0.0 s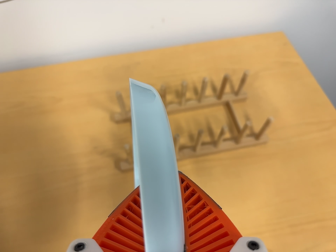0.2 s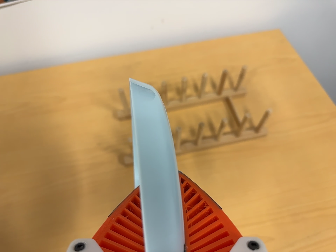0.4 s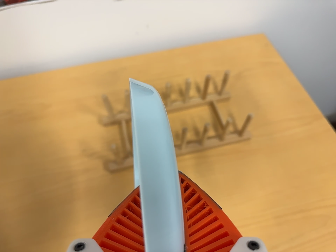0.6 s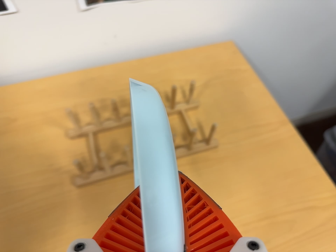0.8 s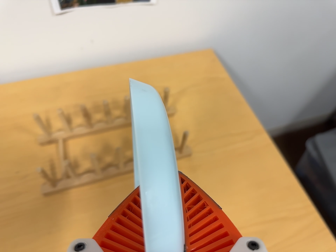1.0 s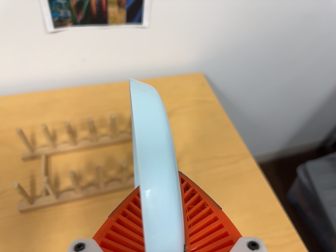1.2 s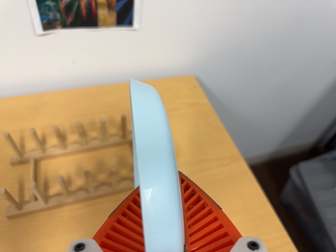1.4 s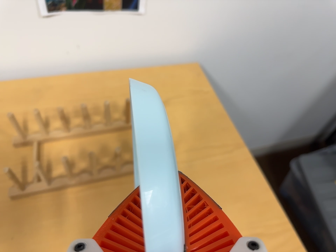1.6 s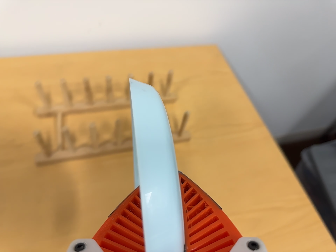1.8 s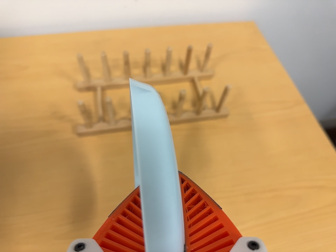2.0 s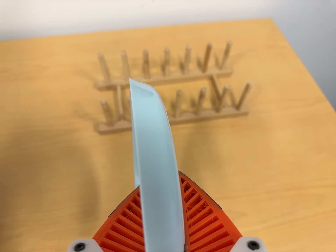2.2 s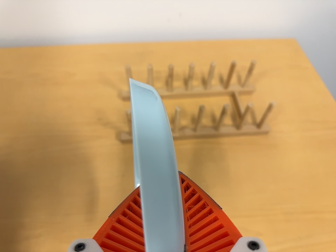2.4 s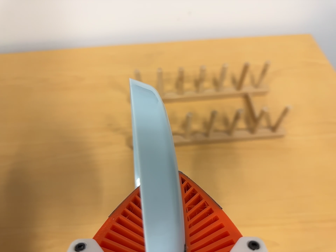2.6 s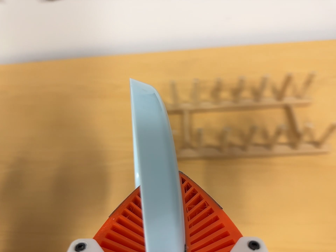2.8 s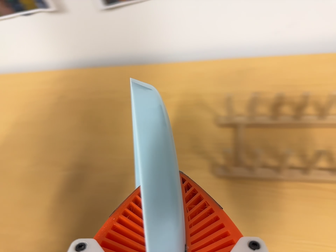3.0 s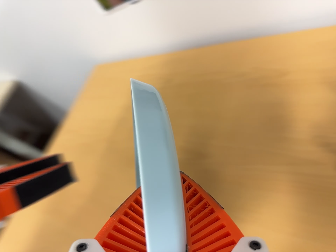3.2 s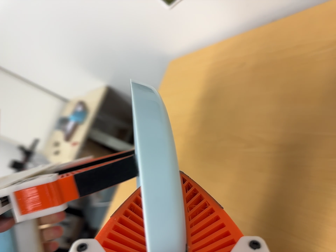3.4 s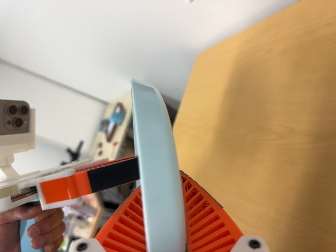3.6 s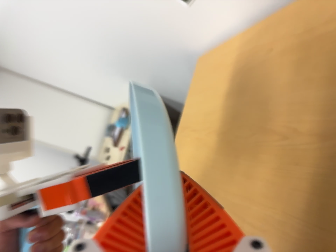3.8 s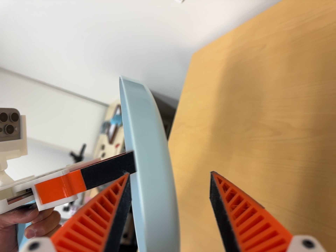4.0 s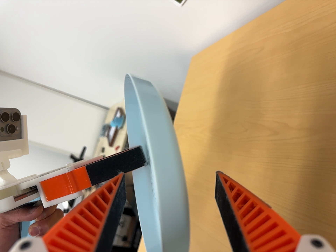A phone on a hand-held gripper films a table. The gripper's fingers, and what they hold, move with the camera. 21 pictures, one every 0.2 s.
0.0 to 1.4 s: The camera travels to its right, about 10 cm, so close, fixed things drift to the left.
1.4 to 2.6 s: The camera pans to its left by about 20 degrees. It travels to its left, about 10 cm, so close, fixed things drift to the right.
2.6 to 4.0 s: The camera swings to its left by about 65 degrees, and the scene slides to the right. It travels forward, toward the top of its view and to its right, about 10 cm. Its aim tips toward the bottom of its view by about 10 degrees. It rolls about its line of sight by about 10 degrees, and the scene rotates counterclockwise.
The film runs backward here.
